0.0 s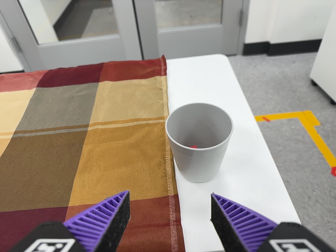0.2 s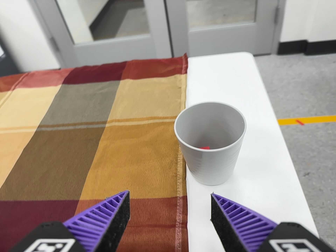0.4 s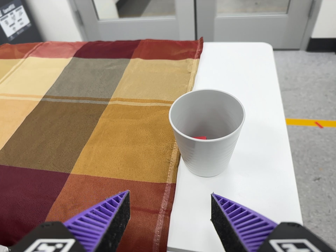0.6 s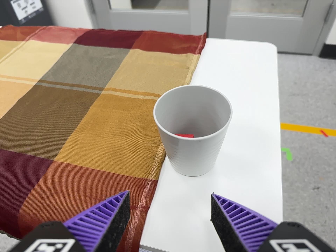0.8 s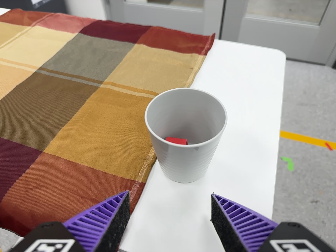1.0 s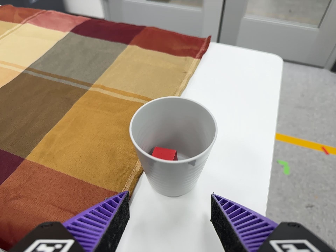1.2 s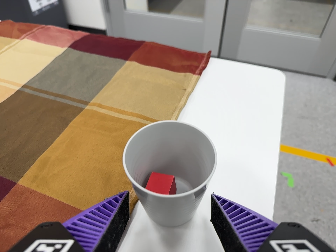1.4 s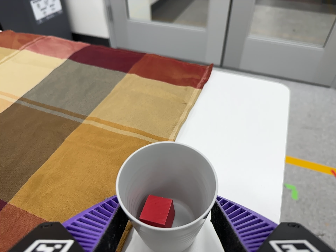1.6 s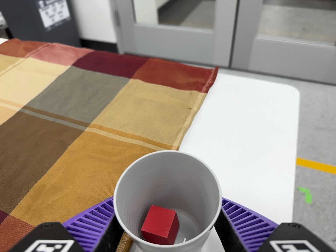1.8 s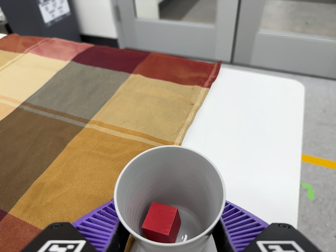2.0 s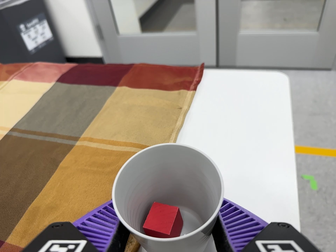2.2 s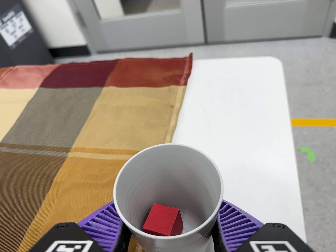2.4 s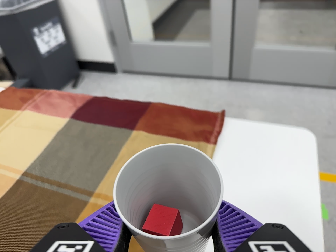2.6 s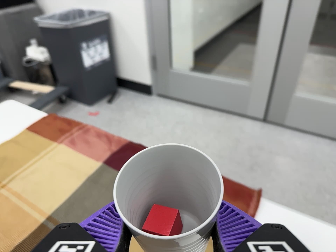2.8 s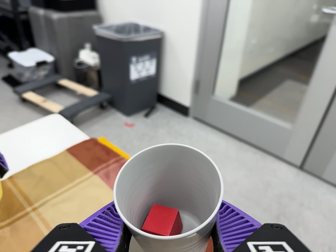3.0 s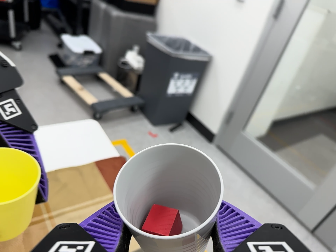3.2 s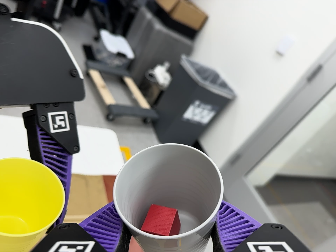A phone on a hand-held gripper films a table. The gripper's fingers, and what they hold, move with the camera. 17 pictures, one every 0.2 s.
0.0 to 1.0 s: The camera pans to its left by about 15 degrees. It travels to its right and forward, about 10 cm. It rolls about its line of sight by about 20 degrees, and the scene rotates clockwise.
1.0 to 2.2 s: The camera travels toward the top of its view and forward, about 9 cm, so close, fixed things drift downward. It rolls about its line of sight by about 15 degrees, and the scene rotates counterclockwise.
2.2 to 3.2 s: The camera pans to its left by about 20 degrees. It travels toward the top of its view and to its left, about 34 cm, so close, fixed things drift downward. Its aim tips toward the top of its view by about 20 degrees, and the scene shifts downward. It rolls about its line of sight by about 65 degrees, and the scene rotates clockwise.
The film runs forward here.
